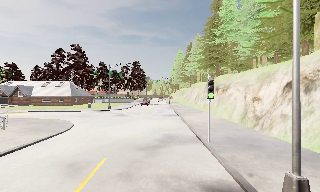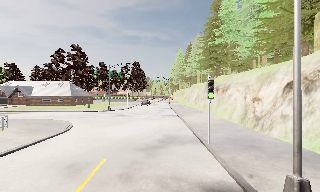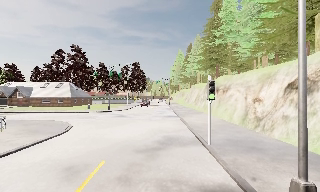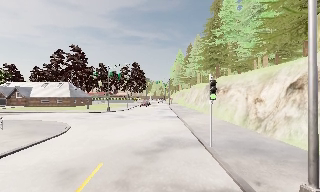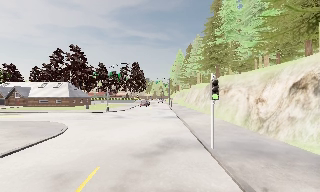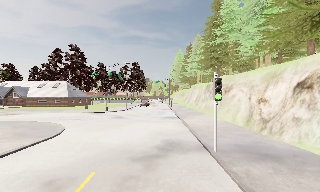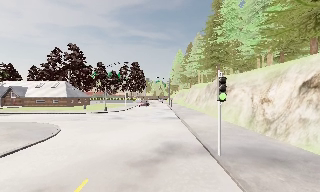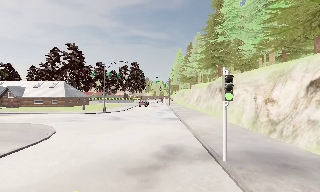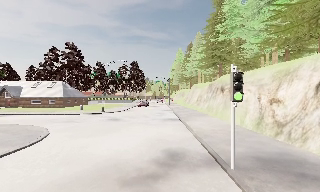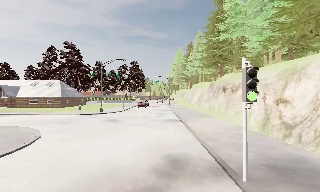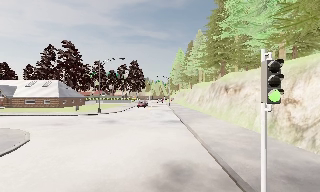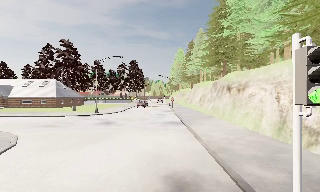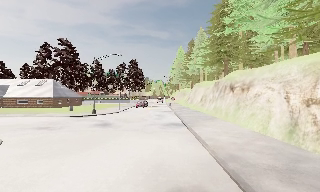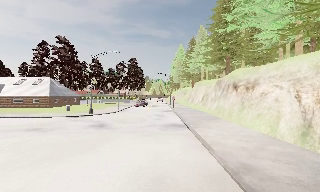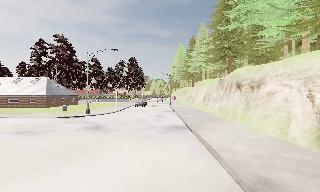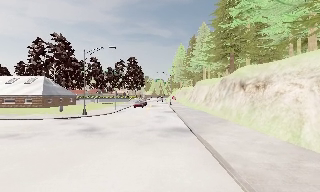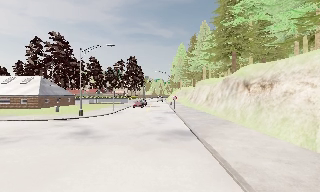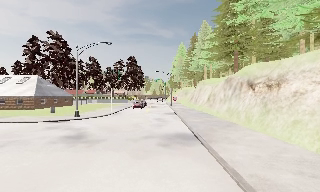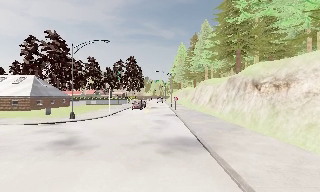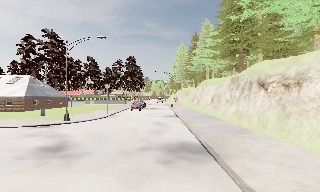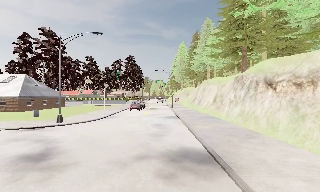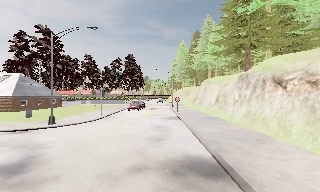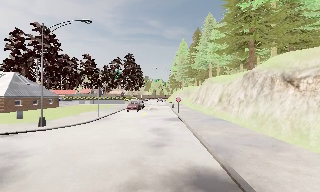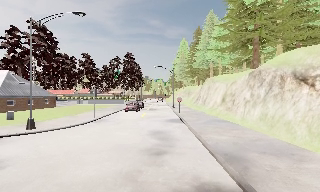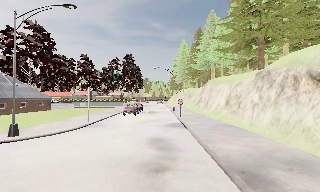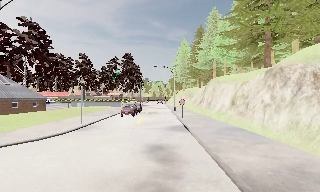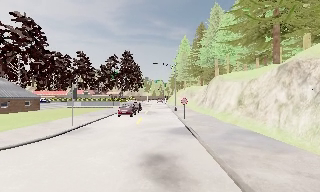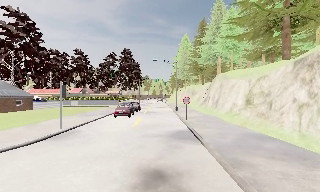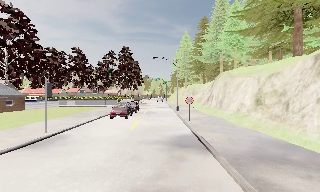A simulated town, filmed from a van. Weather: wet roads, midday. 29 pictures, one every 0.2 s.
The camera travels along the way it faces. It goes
forward.
0.0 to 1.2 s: The camera travels forward, about 1.5 m, so what stands in front looms larger. It gains speed.
1.2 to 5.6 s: The camera travels forward, about 20 m, so what stands in front looms larger. It gains speed.
The film runs forward here.
